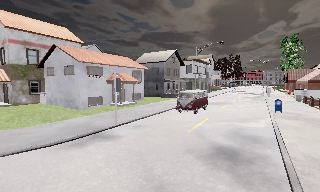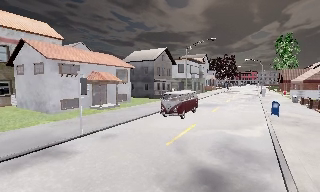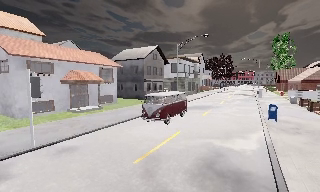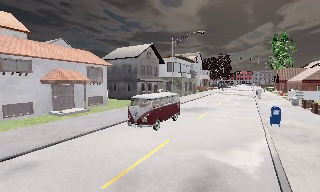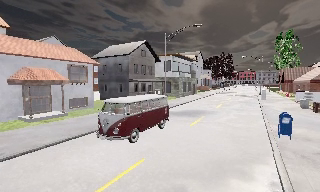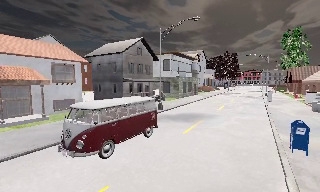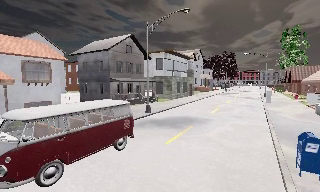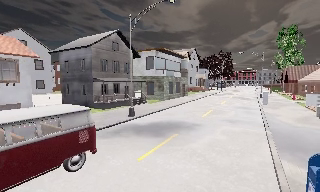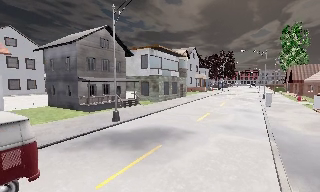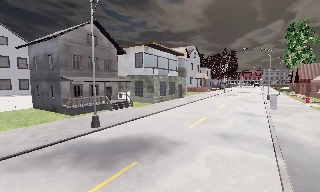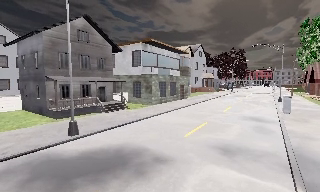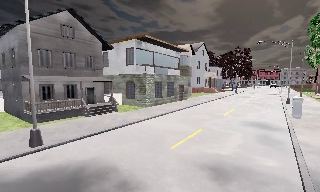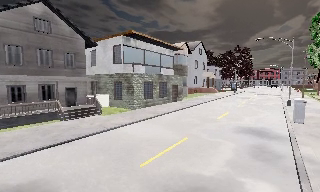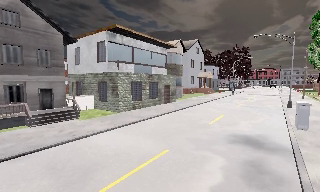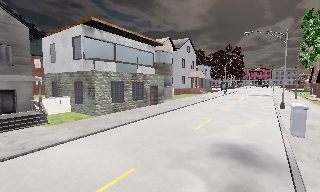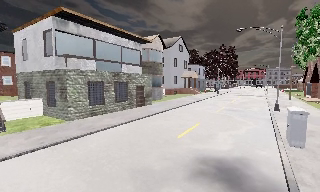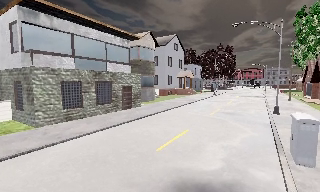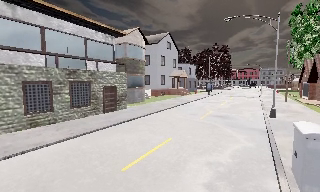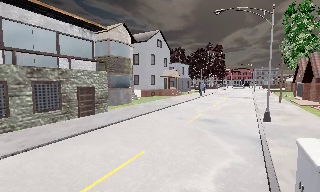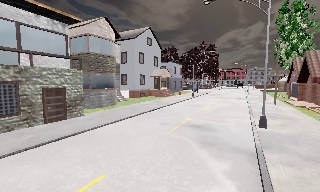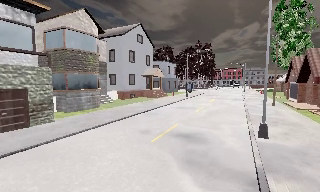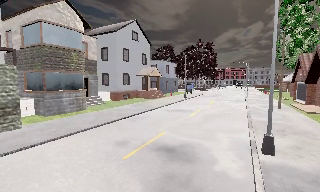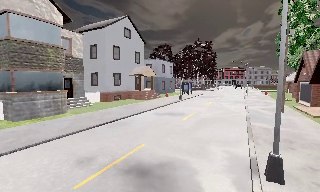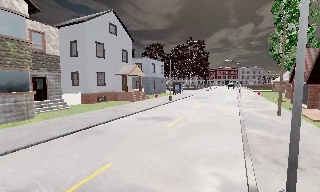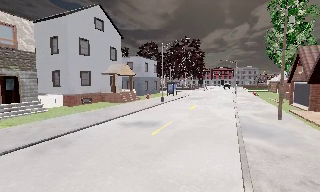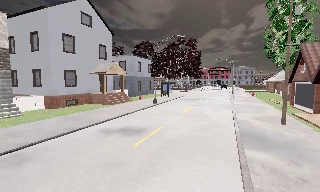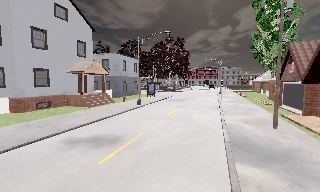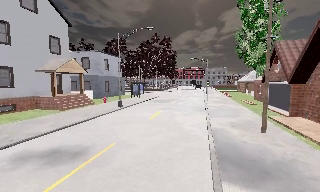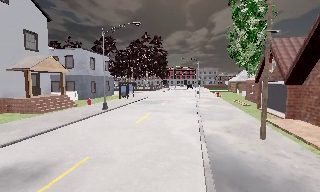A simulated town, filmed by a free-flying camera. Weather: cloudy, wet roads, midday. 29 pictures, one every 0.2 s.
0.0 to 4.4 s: The camera travels forward and to its right, about 40 m, so what stands in front looms larger.
4.4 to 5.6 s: The camera swings to its right by about 15 degrees, and the scene slides to the left. It travels forward, about 9 m, so what stands in front looms larger.
The film runs forward here.
